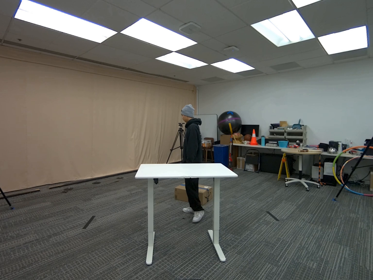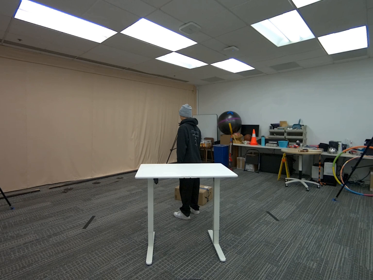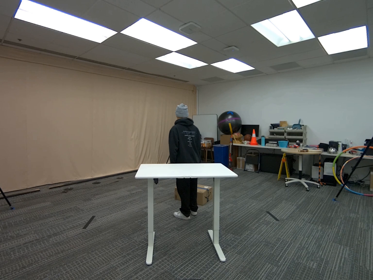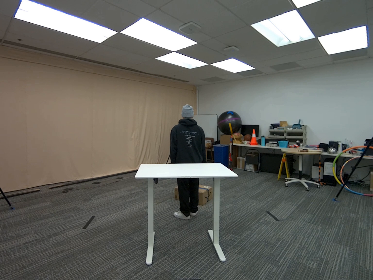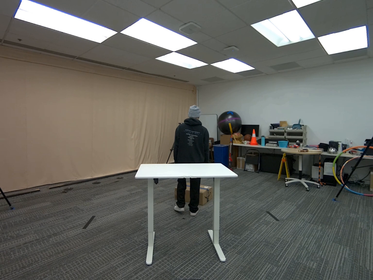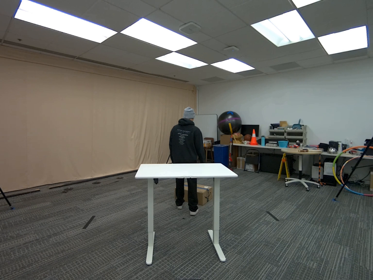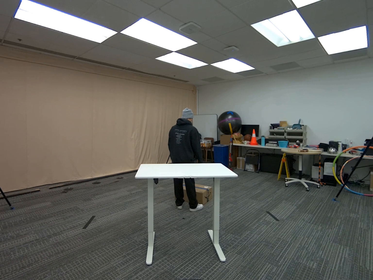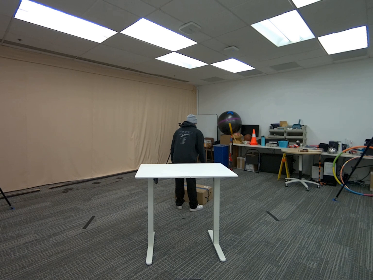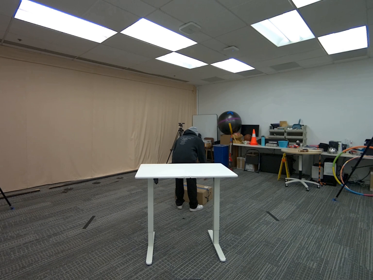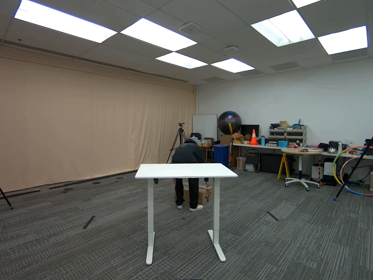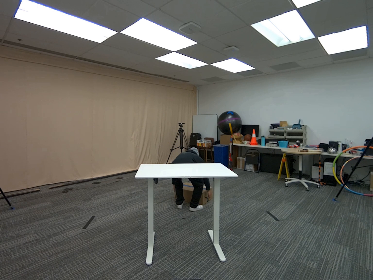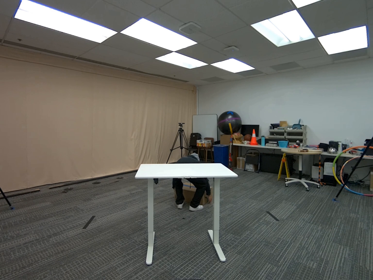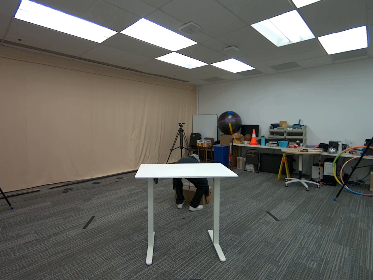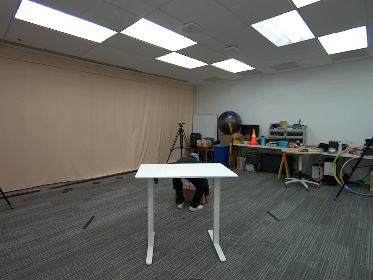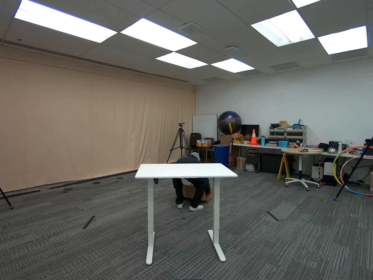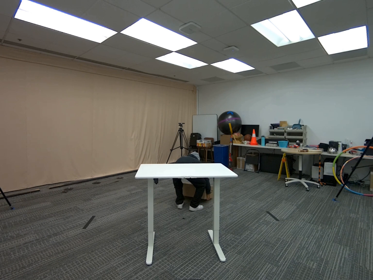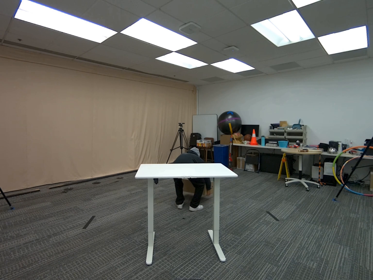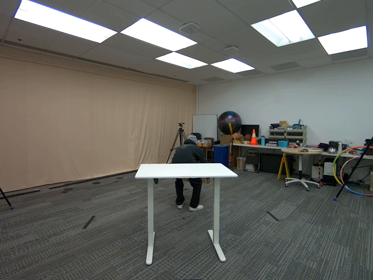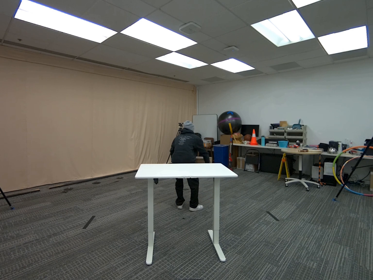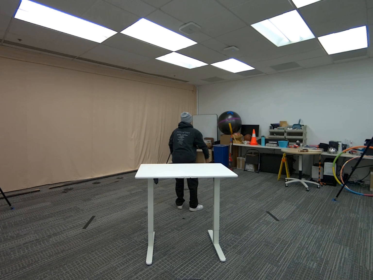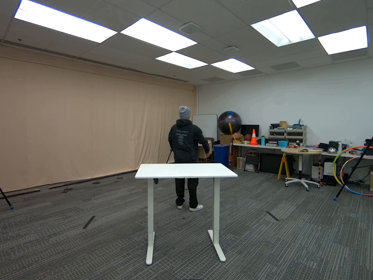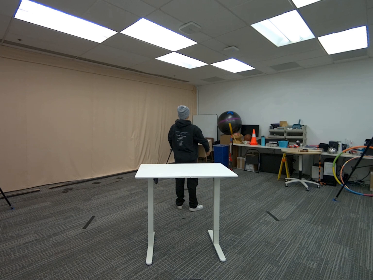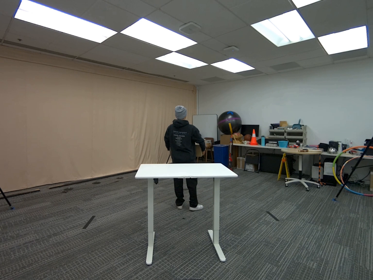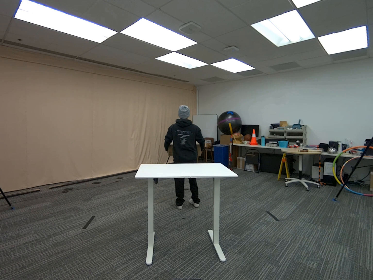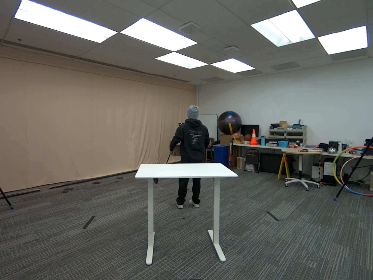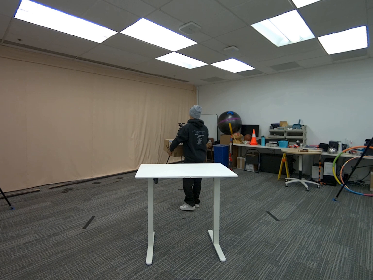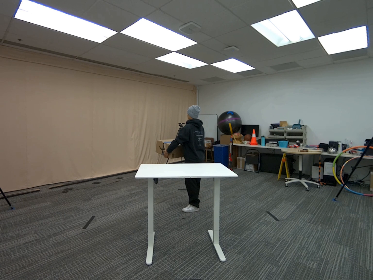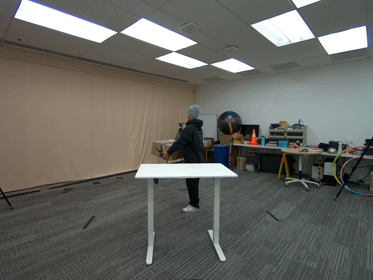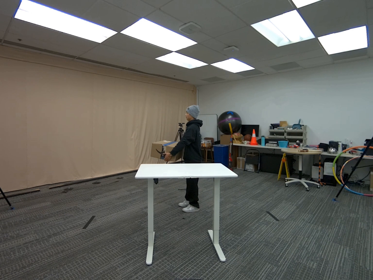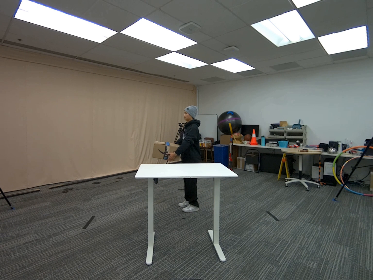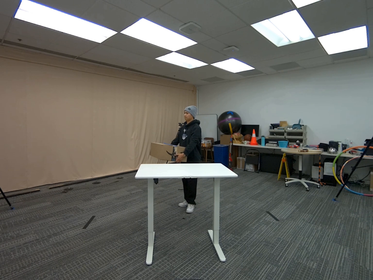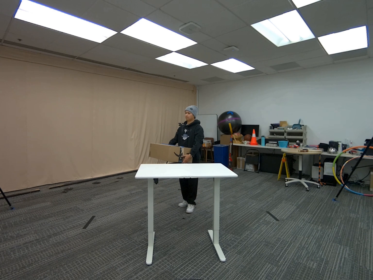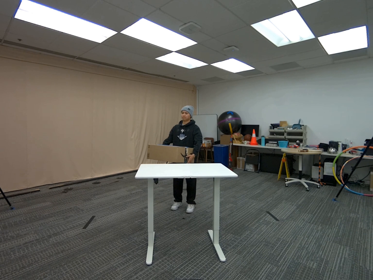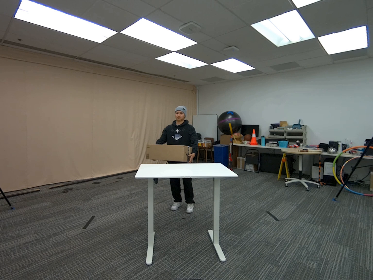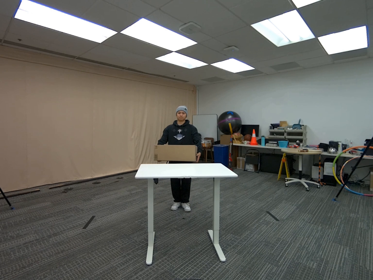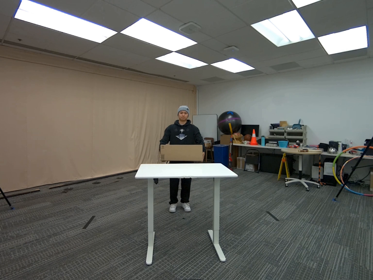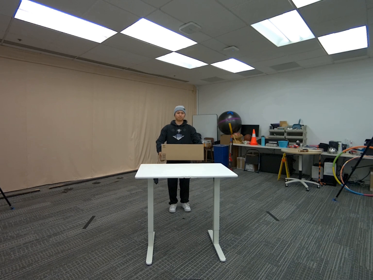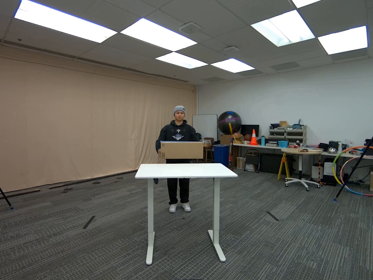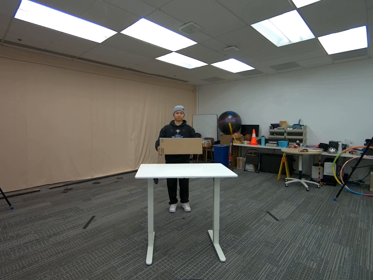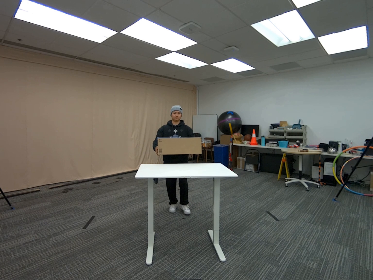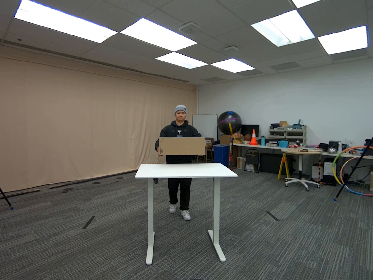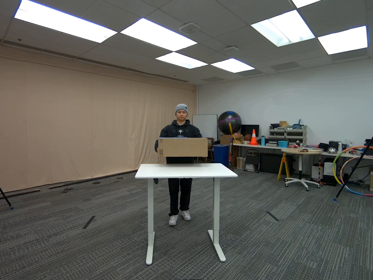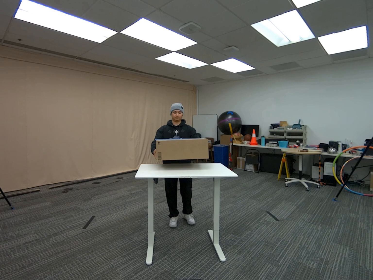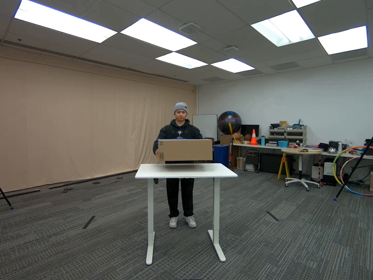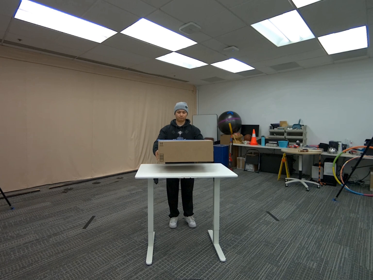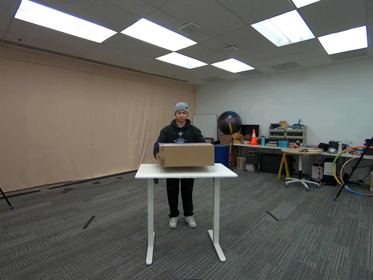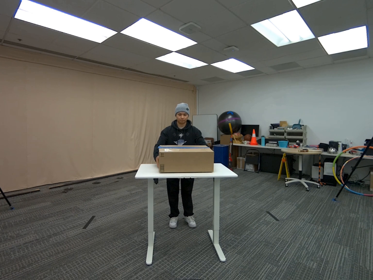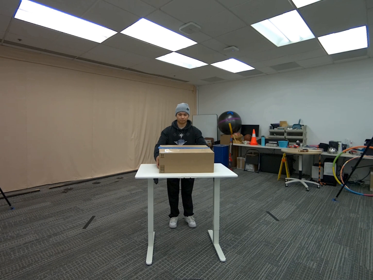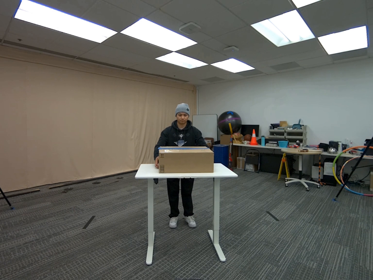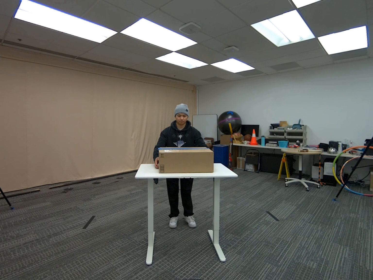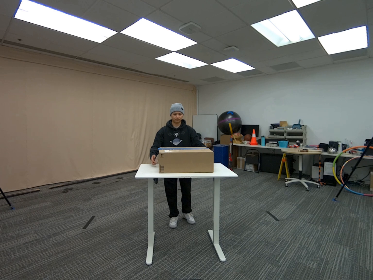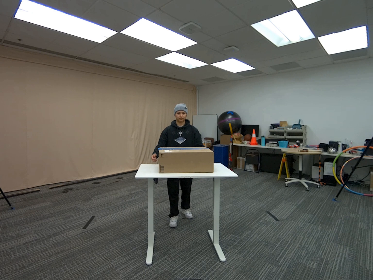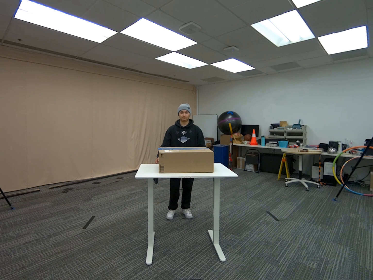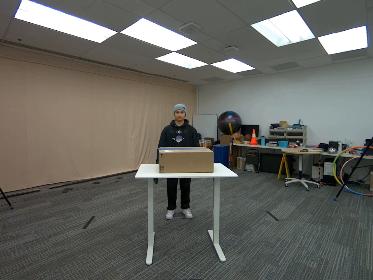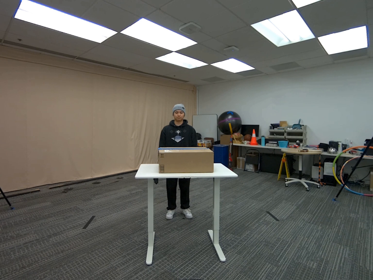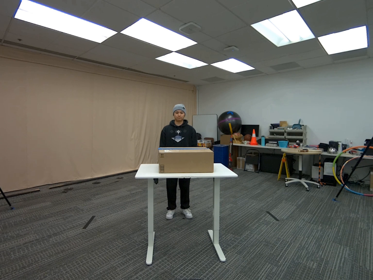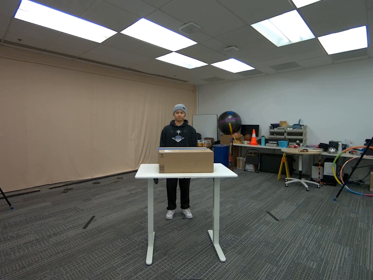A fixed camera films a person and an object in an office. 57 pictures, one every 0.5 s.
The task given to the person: Pick up the big brown cardboard box from the ground and place it on top of the white desk.
